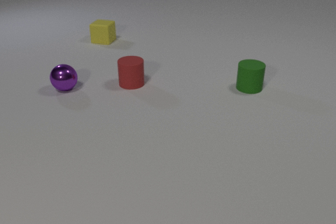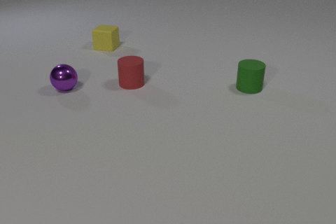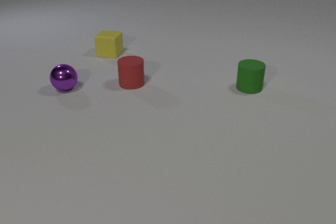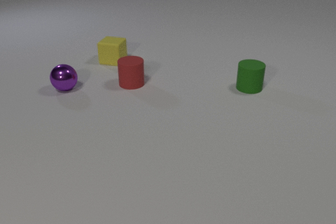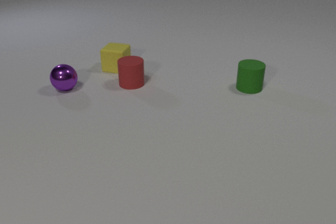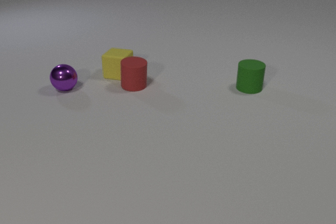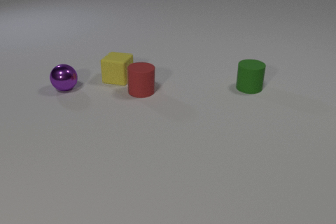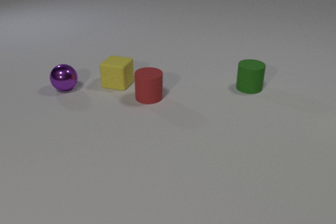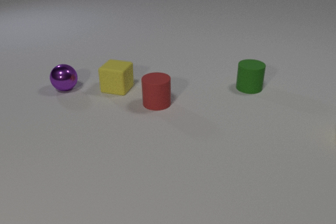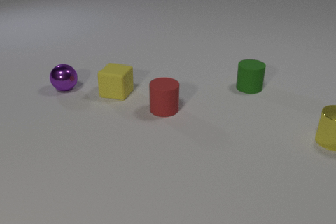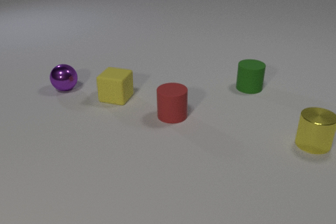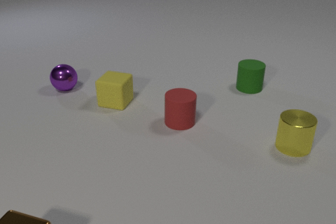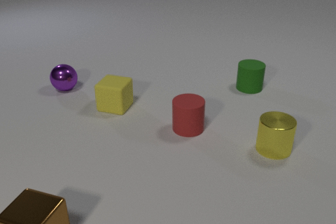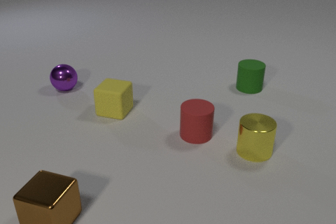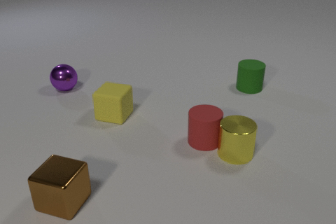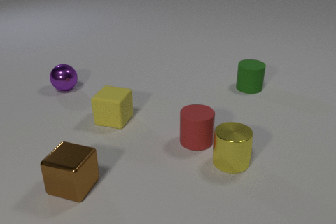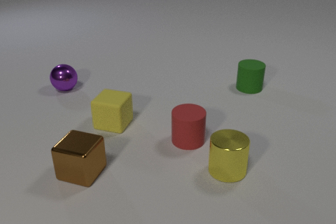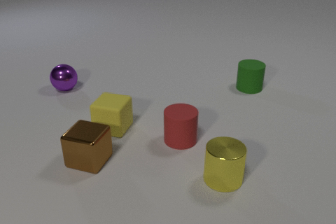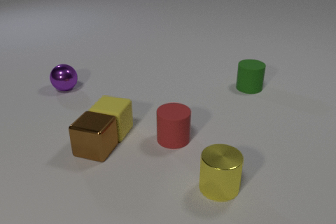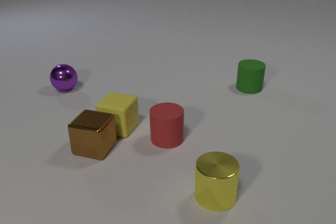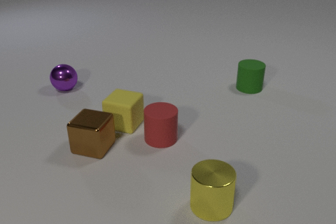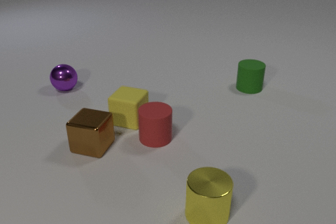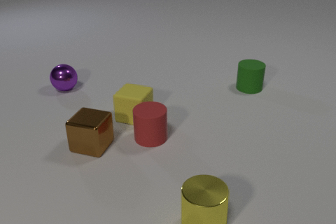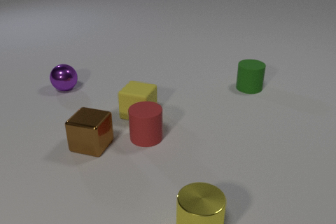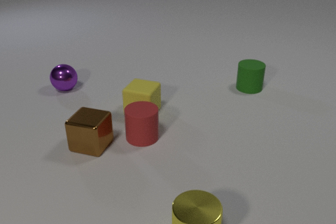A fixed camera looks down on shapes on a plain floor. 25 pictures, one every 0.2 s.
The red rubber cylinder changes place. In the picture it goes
toward the camera.
The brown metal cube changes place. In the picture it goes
away from the camera.
0.0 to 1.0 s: The yellow rubber cube slides toward the camera. The red rubber cylinder slides toward the camera. The yellow rubber cube and the red rubber cylinder collide.
1.0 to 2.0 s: The yellow rubber cube slides toward the camera. The red rubber cylinder slides toward the camera and to the right. The yellow metal cylinder comes in at the right edge, slides to the left and toward the camera.
2.0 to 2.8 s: The yellow rubber cube slides toward the camera. The red rubber cylinder slides toward the camera and to the right. The brown metal cube comes in at the bottom edge, slides away from the camera and to the right. The yellow metal cylinder slides to the left and toward the camera. The red rubber cylinder and the yellow metal cylinder collide.
2.8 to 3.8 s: The yellow rubber cube slides toward the camera. The red rubber cylinder slides to the left. The brown metal cube slides away from the camera and to the right. The yellow metal cylinder slides toward the camera. The yellow rubber cube and the brown metal cube collide.
3.8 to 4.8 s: The yellow rubber cube slides away from the camera and to the right. The red rubber cylinder slides to the left. The yellow metal cylinder slides toward the camera.
What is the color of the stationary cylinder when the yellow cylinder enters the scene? green.
Are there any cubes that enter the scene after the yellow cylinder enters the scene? yes.
What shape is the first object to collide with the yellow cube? cylinder.
